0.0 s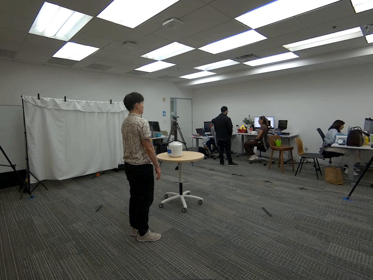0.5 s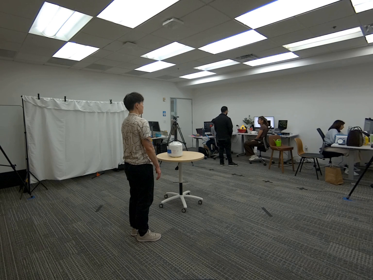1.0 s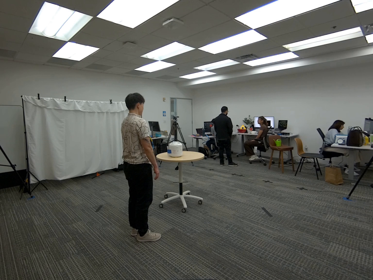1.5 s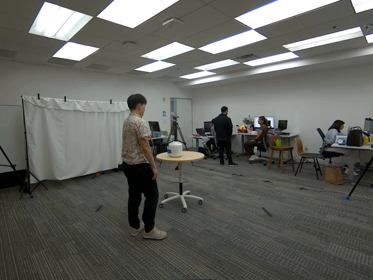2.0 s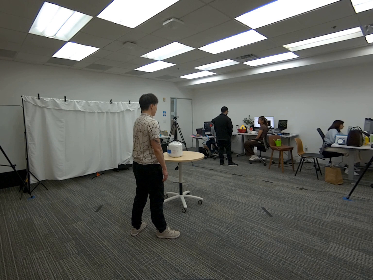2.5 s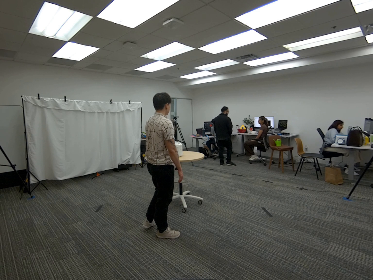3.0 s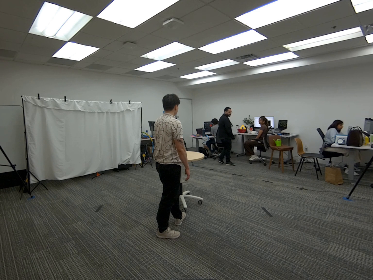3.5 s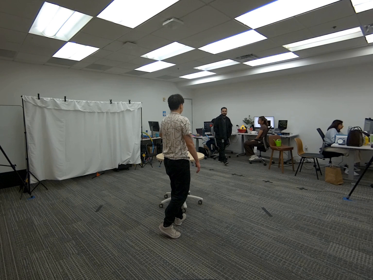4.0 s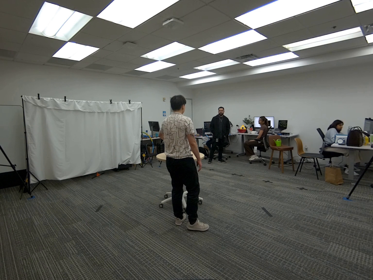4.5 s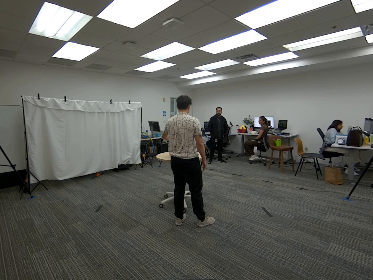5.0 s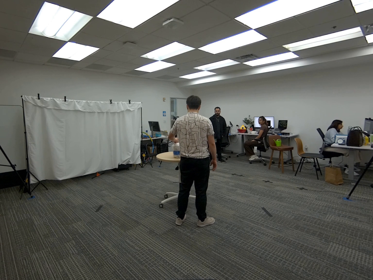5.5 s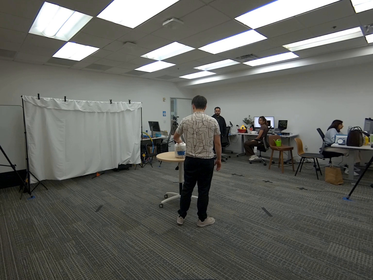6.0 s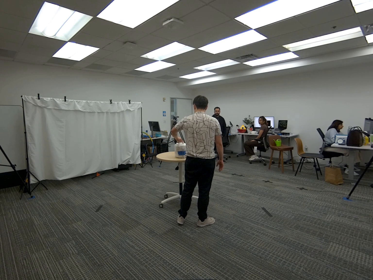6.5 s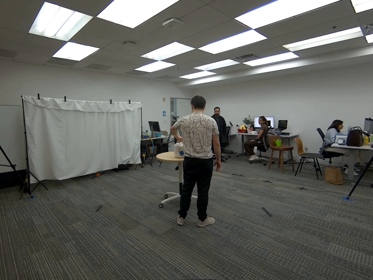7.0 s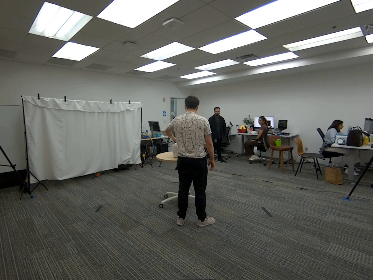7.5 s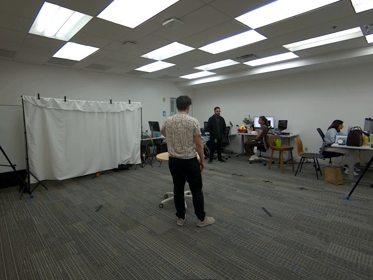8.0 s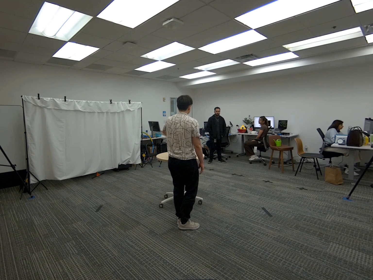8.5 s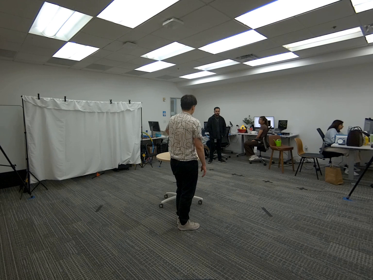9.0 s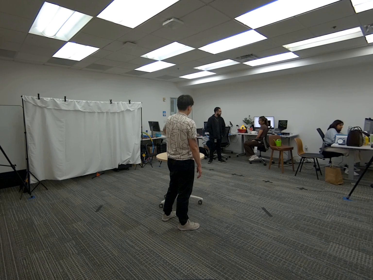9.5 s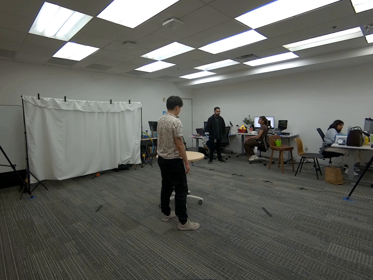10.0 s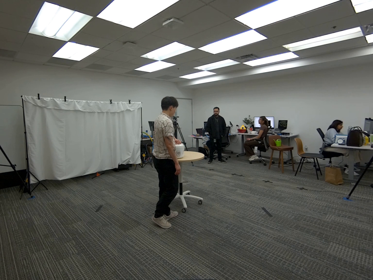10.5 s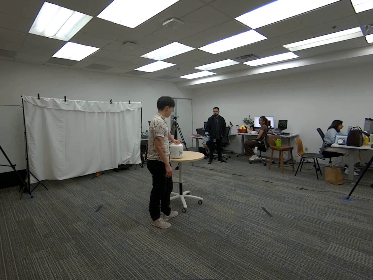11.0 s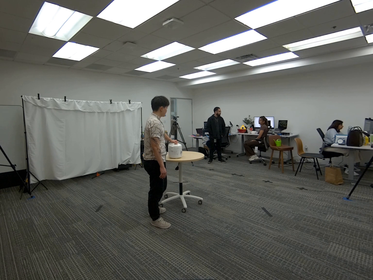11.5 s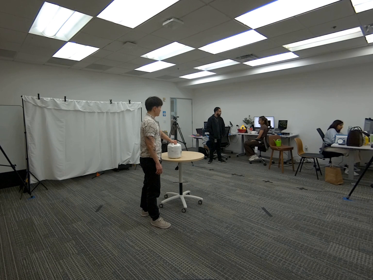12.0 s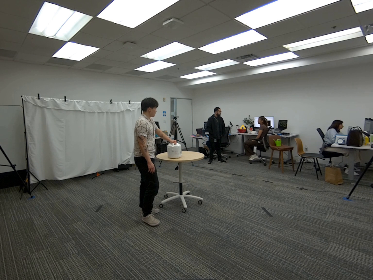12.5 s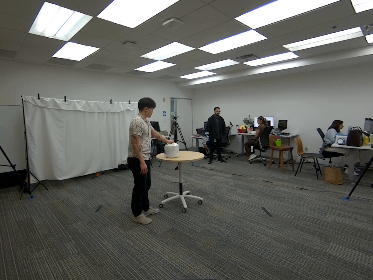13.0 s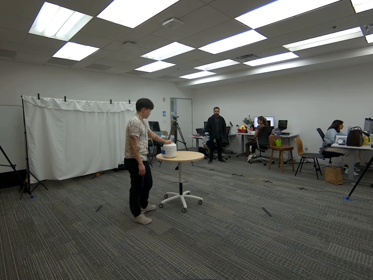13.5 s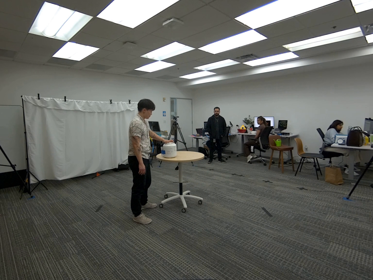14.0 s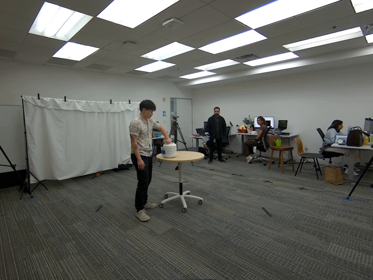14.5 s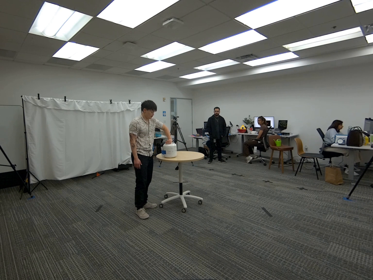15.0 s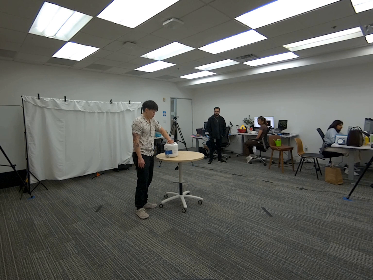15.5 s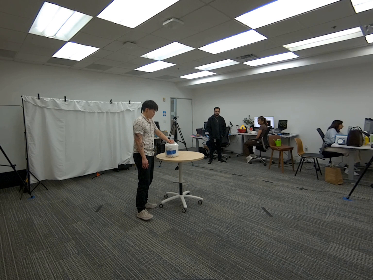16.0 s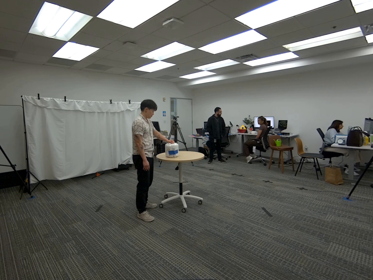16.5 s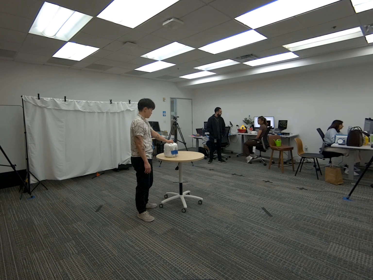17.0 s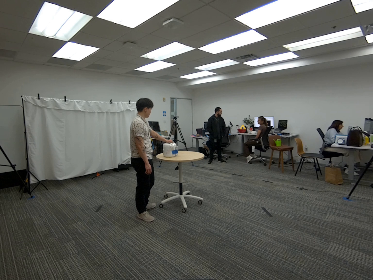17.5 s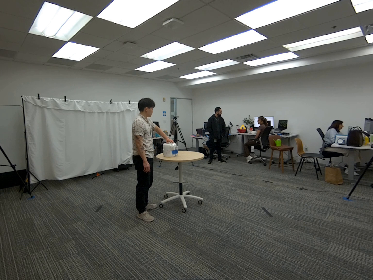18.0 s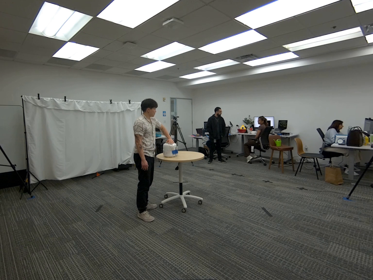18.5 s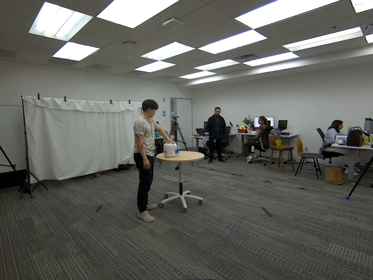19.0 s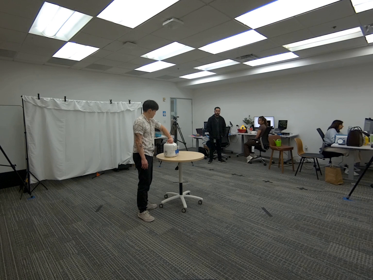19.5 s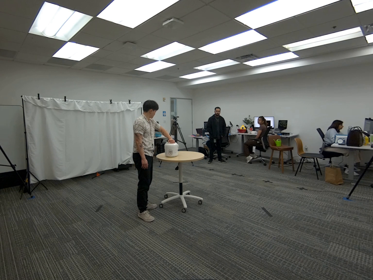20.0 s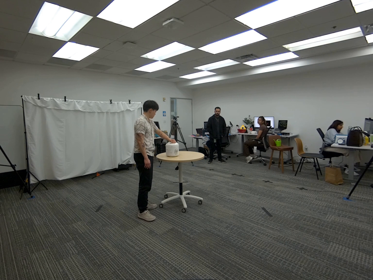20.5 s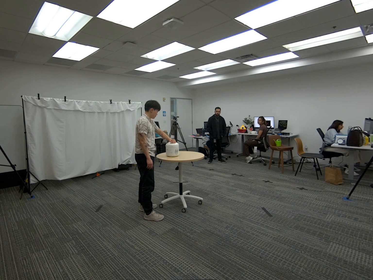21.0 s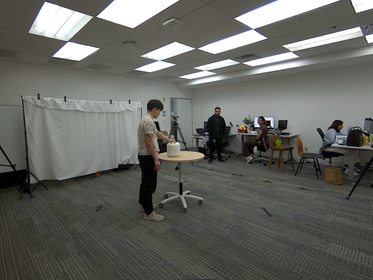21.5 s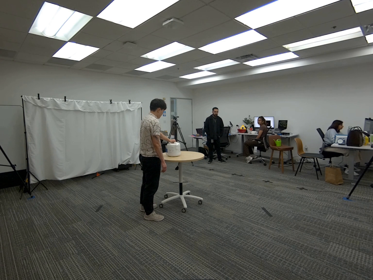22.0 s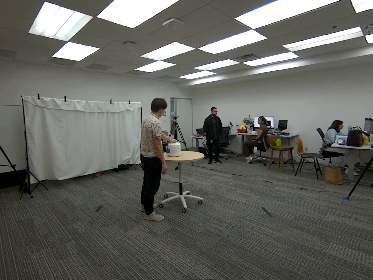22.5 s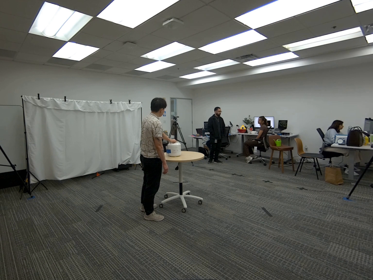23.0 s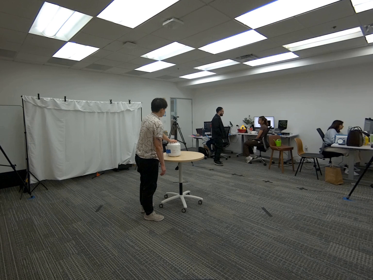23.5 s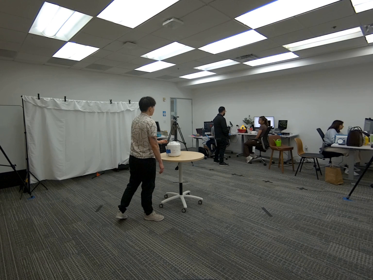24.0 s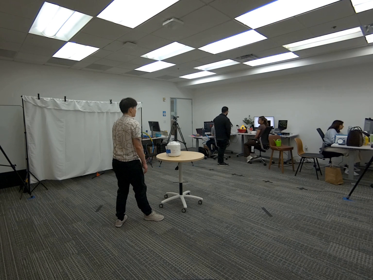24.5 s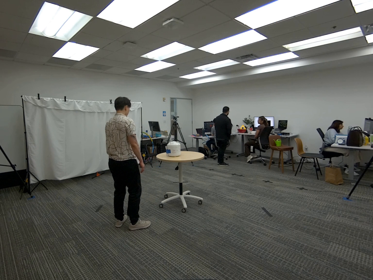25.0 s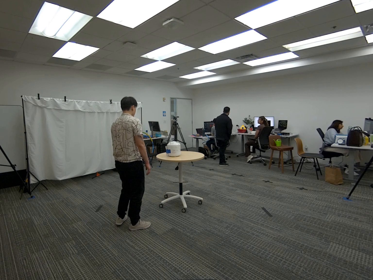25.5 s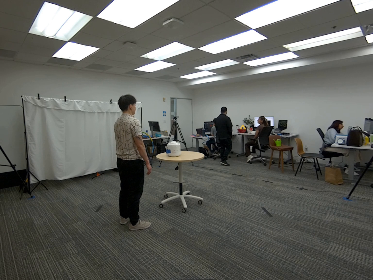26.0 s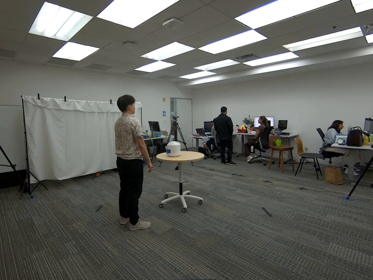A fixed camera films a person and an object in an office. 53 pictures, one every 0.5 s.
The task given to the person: Walk over to the rice cooker on the round table and rotate it counterclockwise using left hand.
